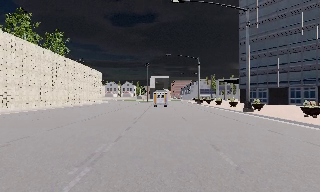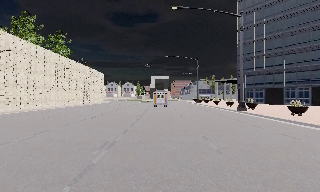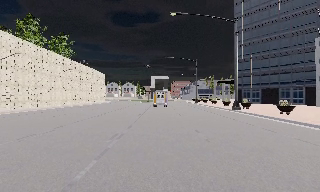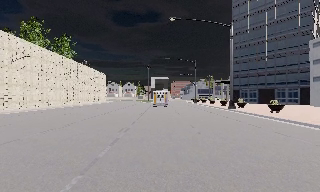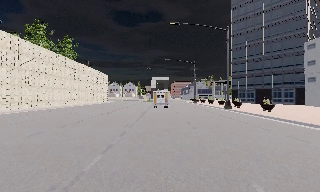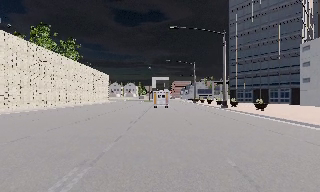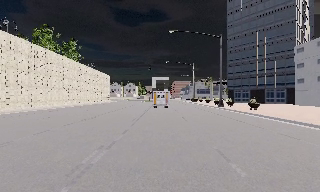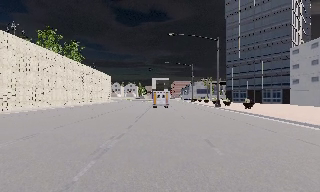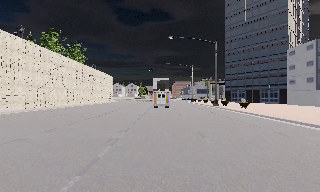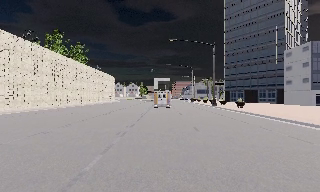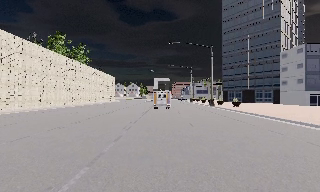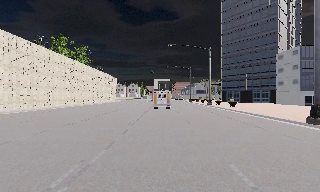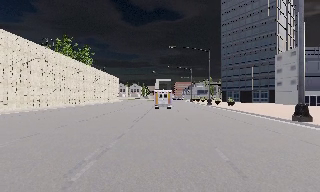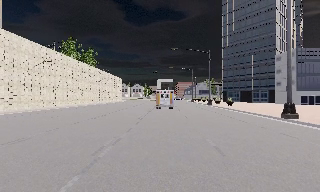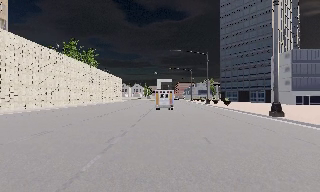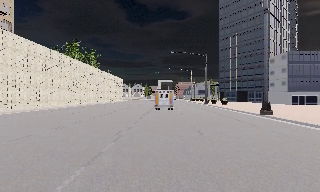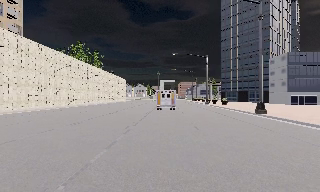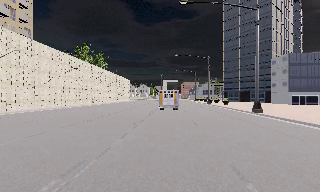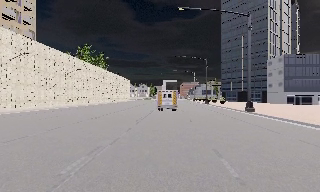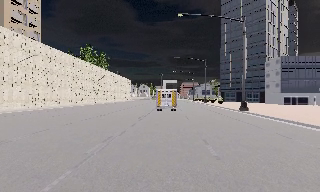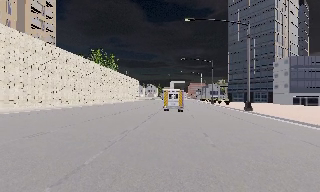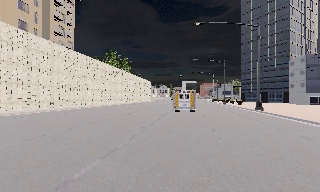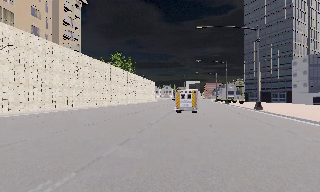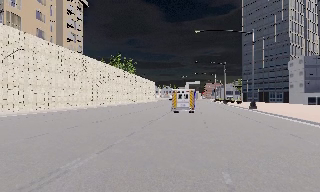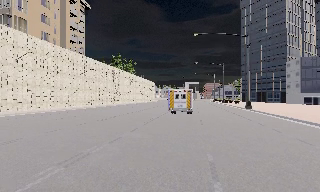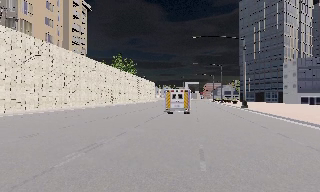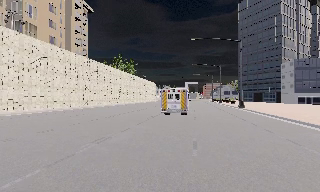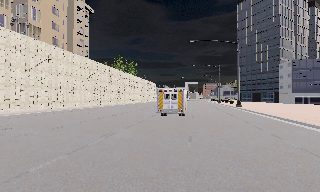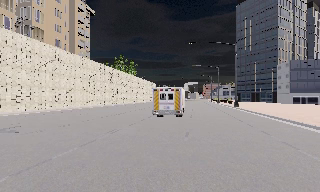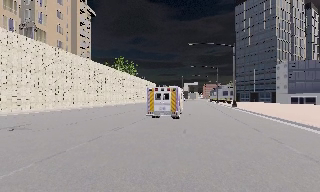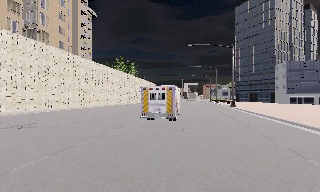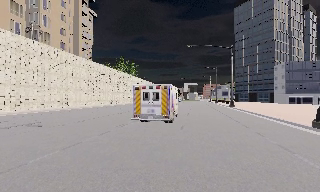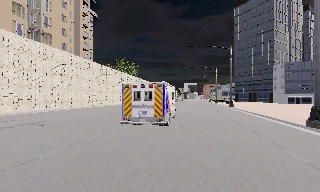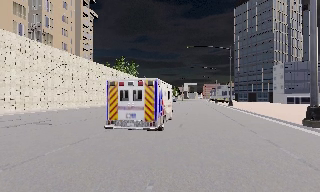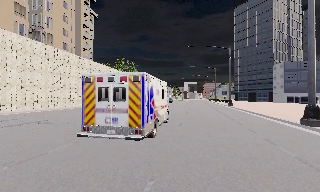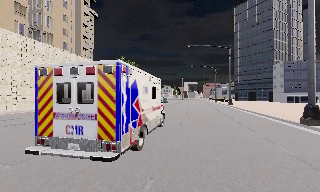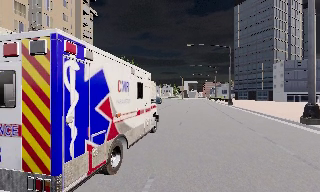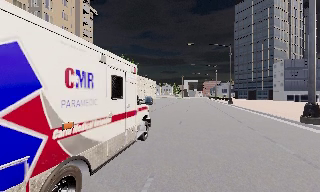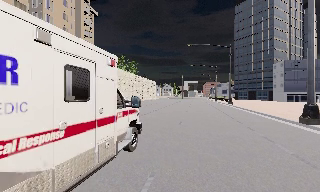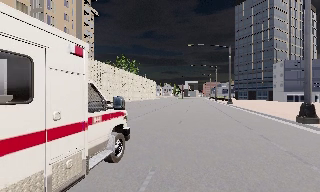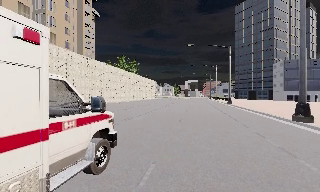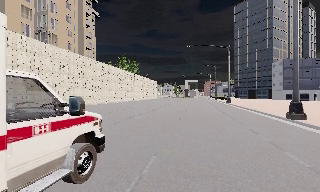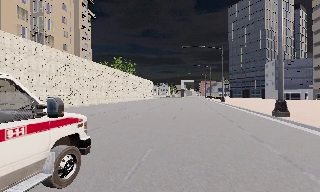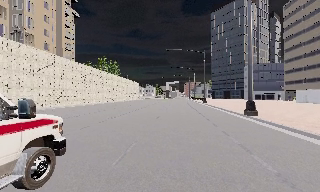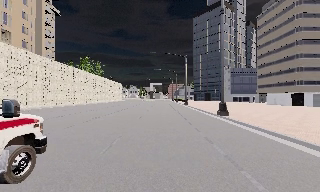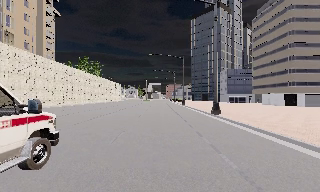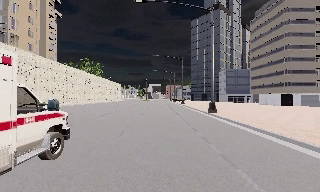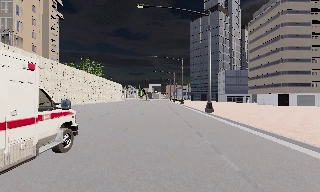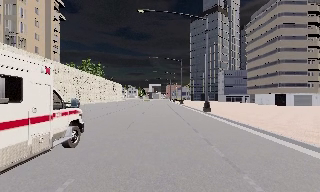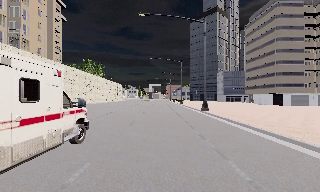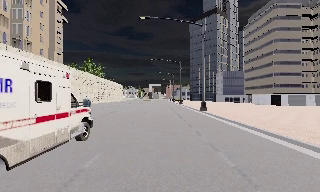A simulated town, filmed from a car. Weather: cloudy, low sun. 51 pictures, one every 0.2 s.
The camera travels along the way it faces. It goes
backward.
0.0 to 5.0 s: The camera pans to its left, which is counterclockwise from overhead, by about 10 degrees. It travels backward, about 30 m, so what stands in front gets smaller.
5.0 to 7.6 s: The camera travels backward, about 5 m, so what stands in front gets smaller. It loses speed.
7.6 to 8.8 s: The camera pans to its right, which is clockwise from overhead, by about 10 degrees. It travels backward, about 3.5 m, so what stands in front gets smaller. It gains speed.
8.8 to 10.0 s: The camera travels backward, about 5 m, so what stands in front gets smaller.
The film runs backward here.
